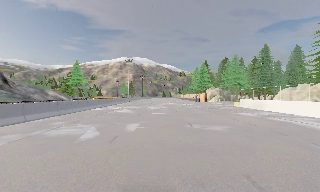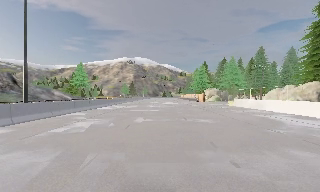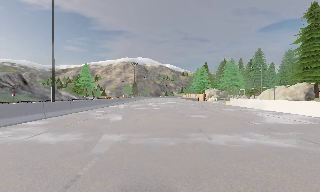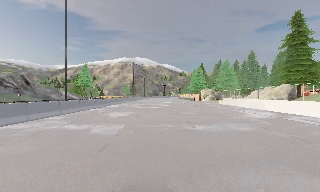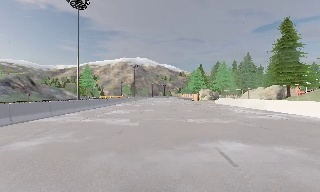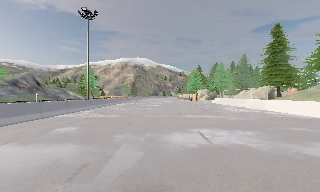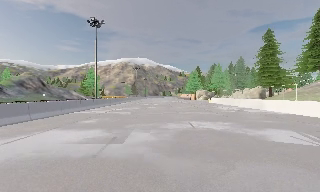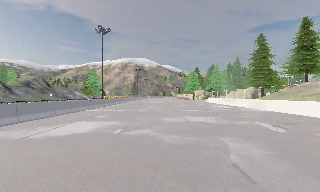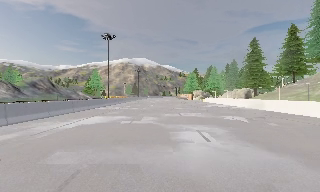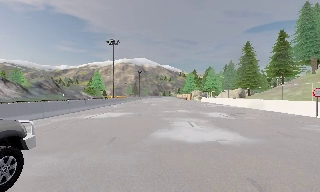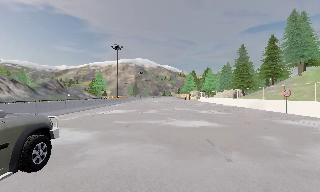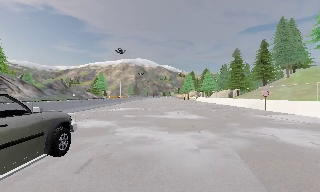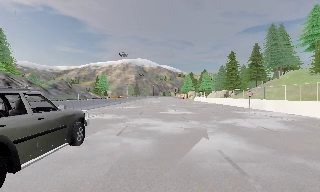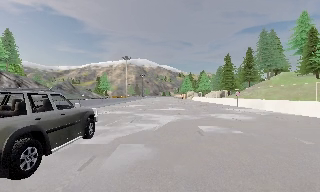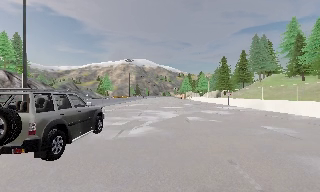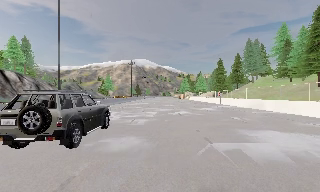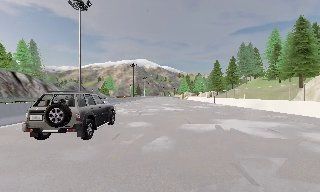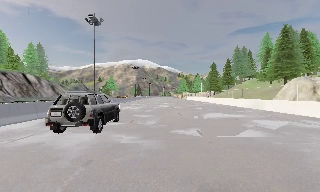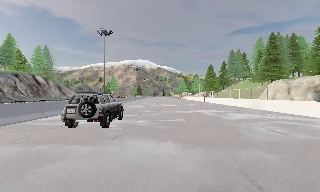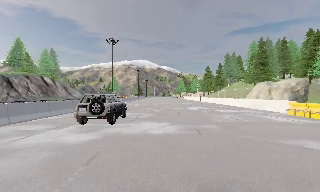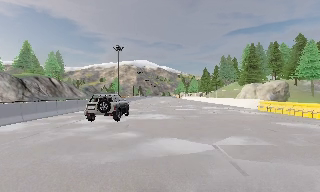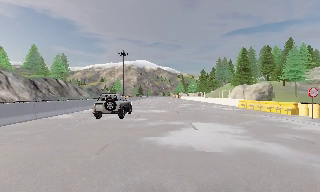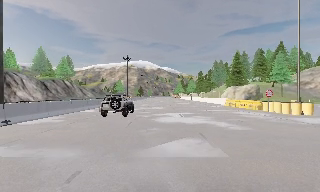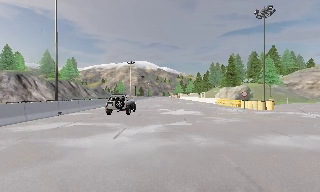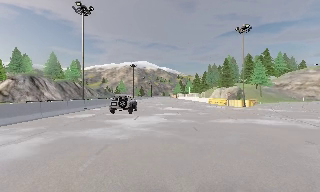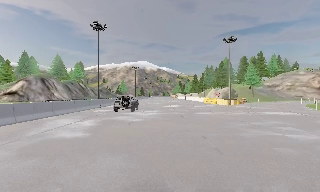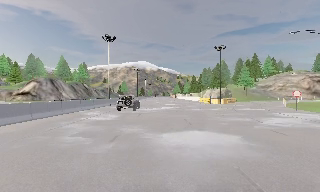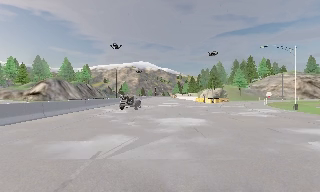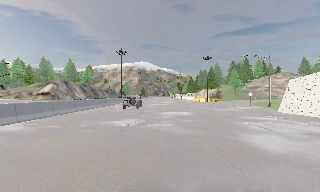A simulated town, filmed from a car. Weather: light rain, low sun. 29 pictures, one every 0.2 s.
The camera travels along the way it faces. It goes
backward.
0.0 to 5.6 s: The camera travels backward, about 95 m, so what stands in front gets smaller. It gains speed.
The film runs backward here.
